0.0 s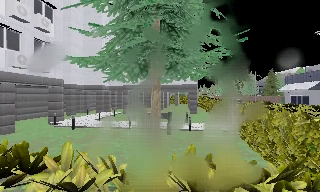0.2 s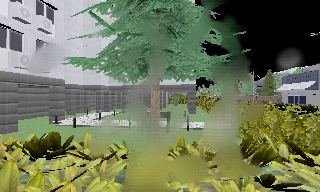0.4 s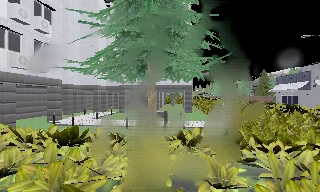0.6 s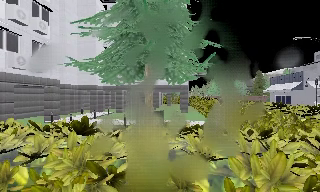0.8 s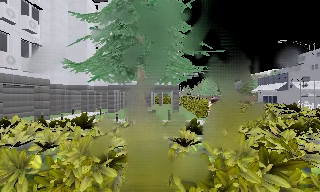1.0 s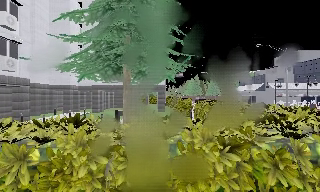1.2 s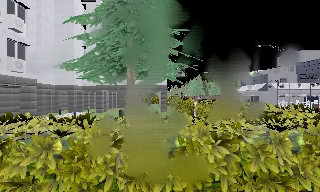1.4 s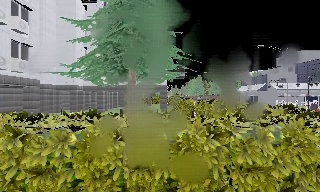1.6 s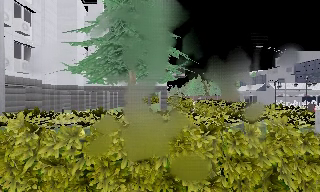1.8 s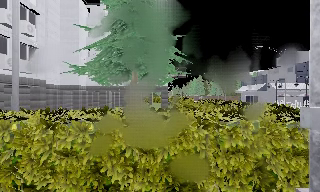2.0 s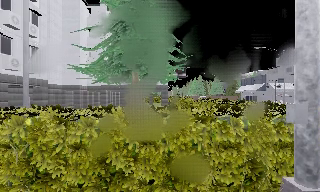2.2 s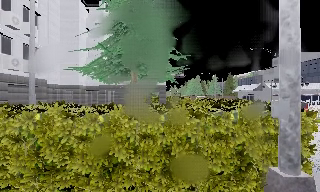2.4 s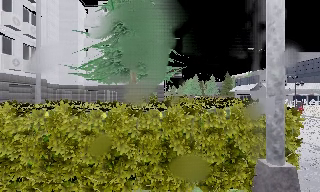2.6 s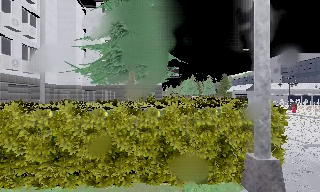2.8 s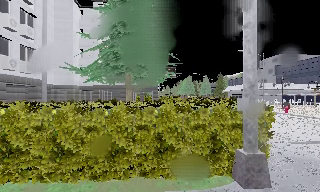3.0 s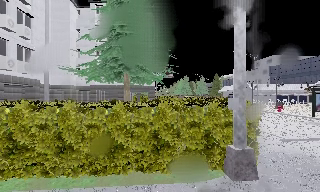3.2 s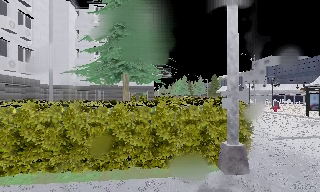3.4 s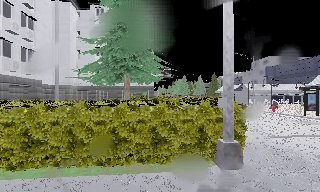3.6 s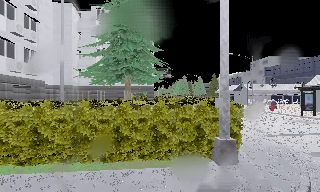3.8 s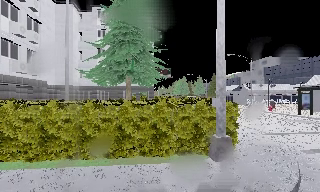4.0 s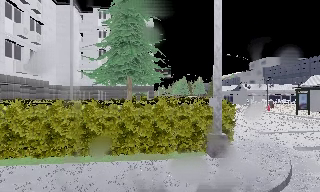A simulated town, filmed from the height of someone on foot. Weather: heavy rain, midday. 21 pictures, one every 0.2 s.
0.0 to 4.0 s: The camera swings to its right by about 15 degrees, and the scene slides to the left. It travels backward, about 5 m, so what stands in front gets smaller.
The film runs backward here.
